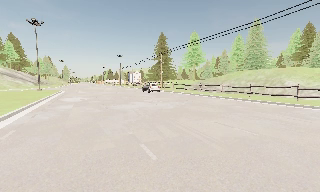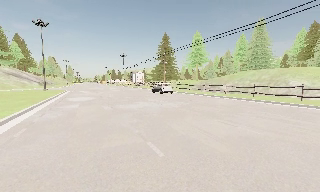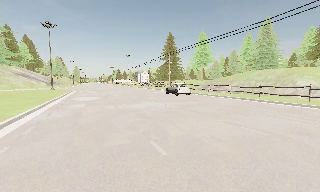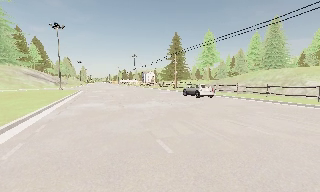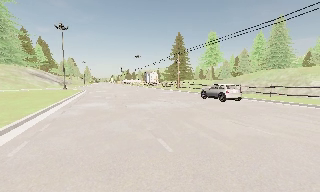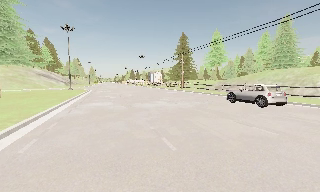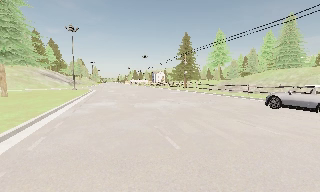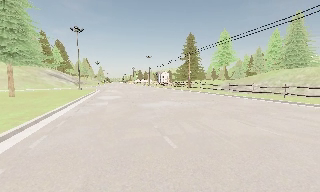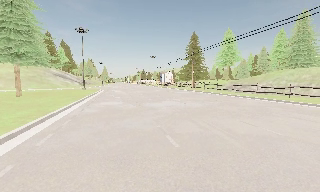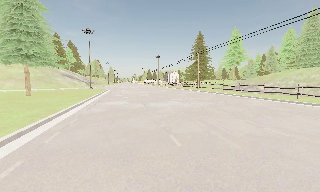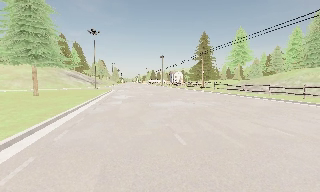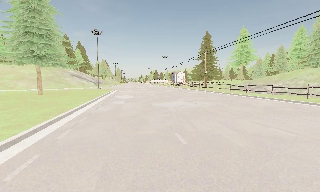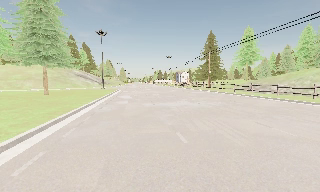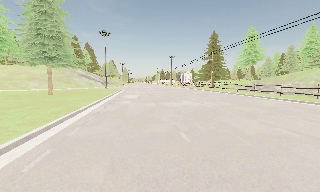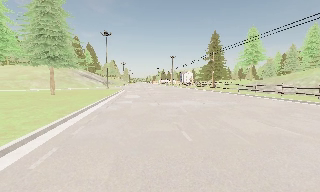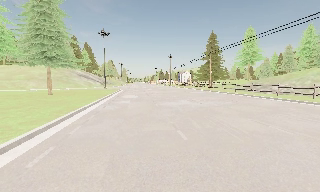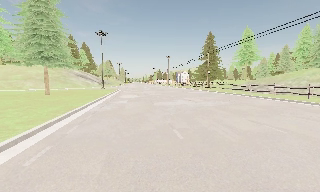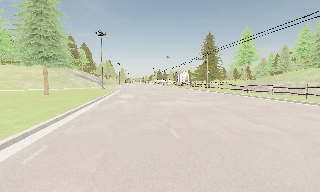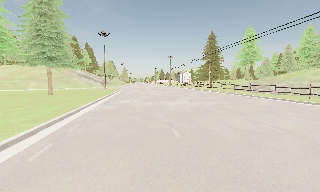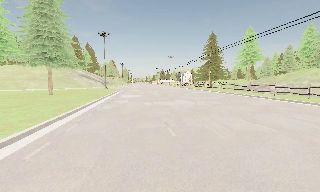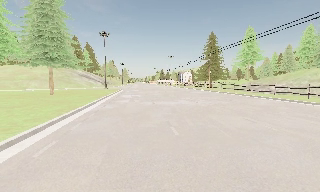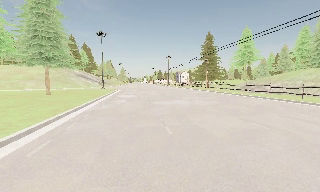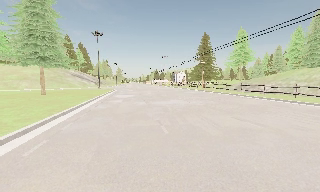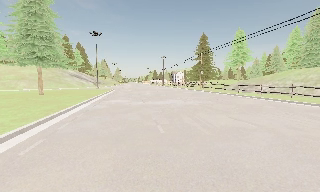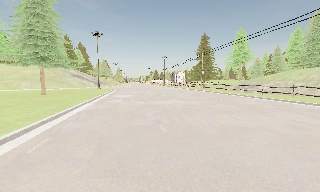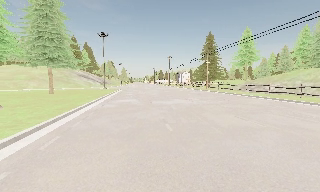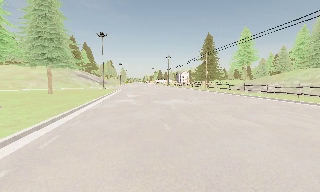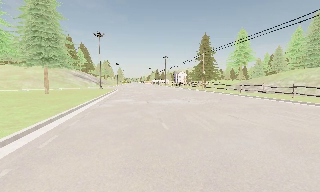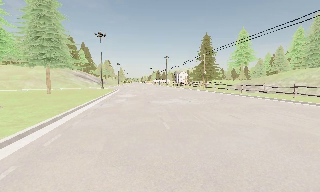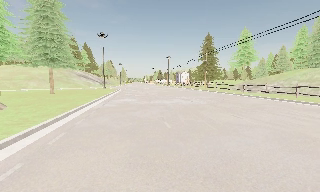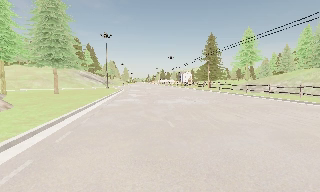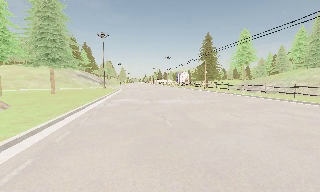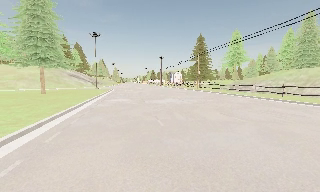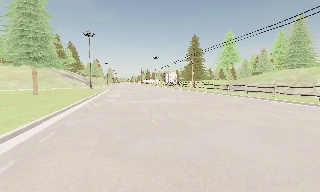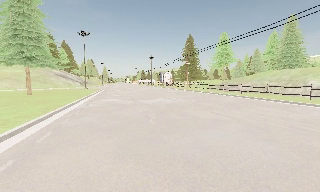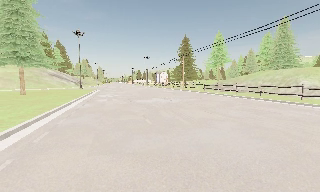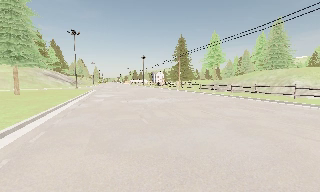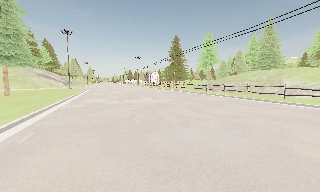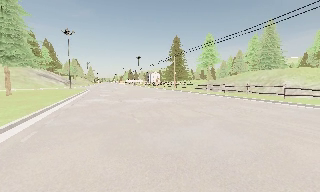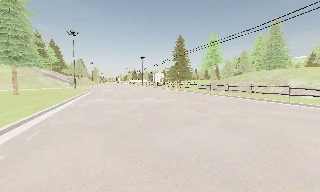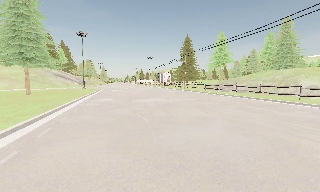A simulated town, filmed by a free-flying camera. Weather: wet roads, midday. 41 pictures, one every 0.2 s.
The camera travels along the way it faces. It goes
backward.
0.0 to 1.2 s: The camera travels backward, about 0.5 m, so what stands in front gets smaller.
1.2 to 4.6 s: The camera travels backward and to its right, about 1.5 m, so what stands in front gets smaller.
4.6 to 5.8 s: The camera travels backward, about 0.5 m, so what stands in front gets smaller.
5.8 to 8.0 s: The camera travels backward, about 1 m, so what stands in front gets smaller.
The film runs backward here.
